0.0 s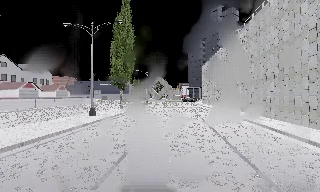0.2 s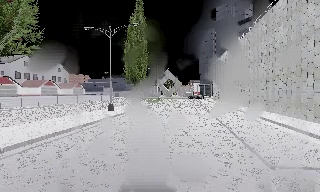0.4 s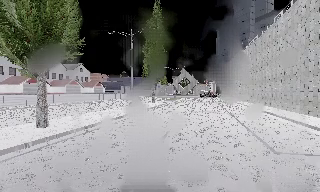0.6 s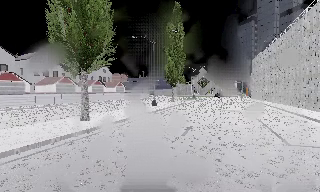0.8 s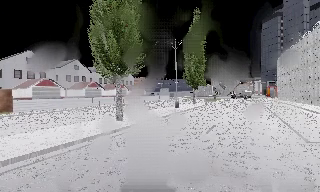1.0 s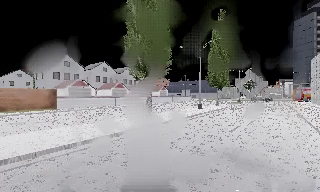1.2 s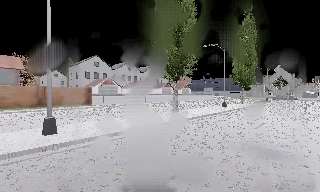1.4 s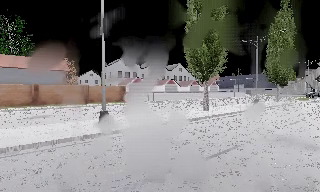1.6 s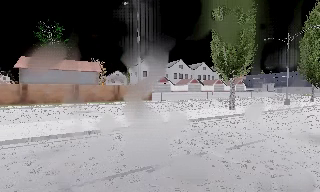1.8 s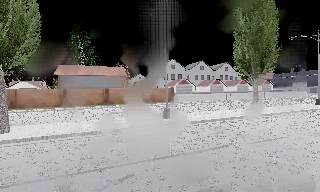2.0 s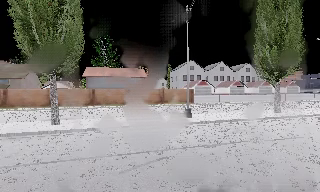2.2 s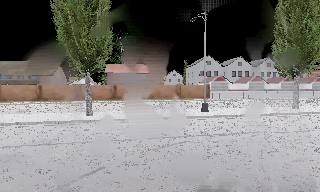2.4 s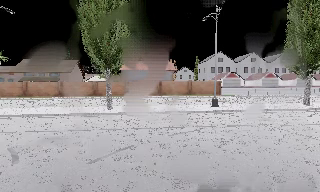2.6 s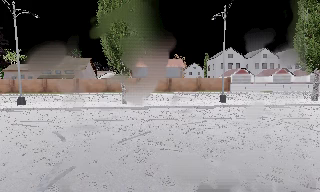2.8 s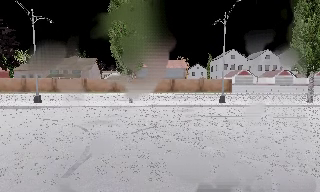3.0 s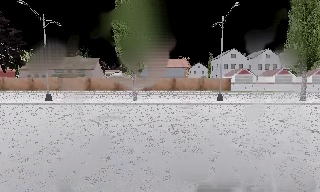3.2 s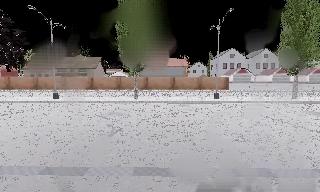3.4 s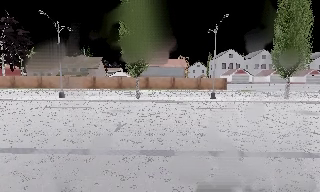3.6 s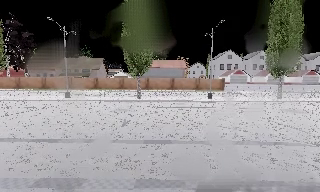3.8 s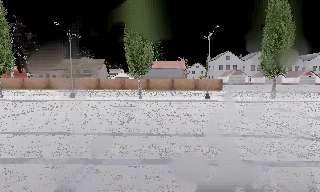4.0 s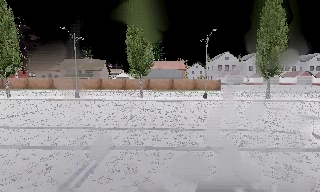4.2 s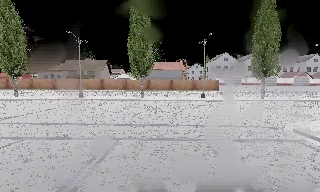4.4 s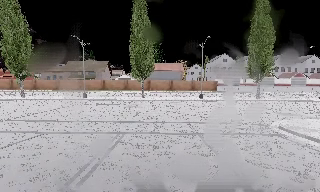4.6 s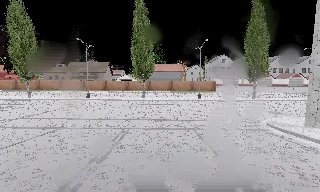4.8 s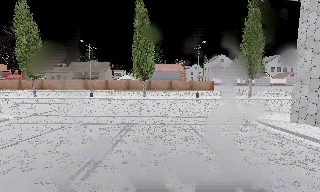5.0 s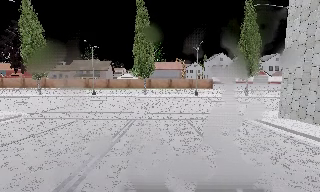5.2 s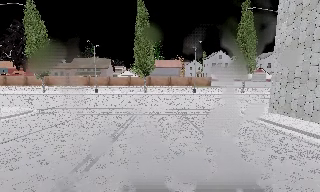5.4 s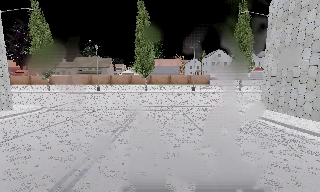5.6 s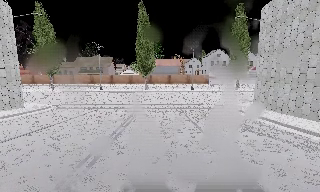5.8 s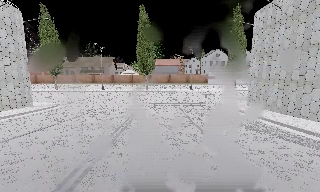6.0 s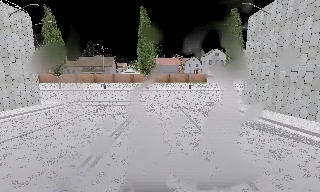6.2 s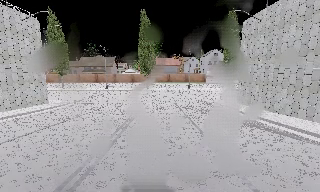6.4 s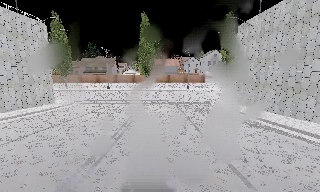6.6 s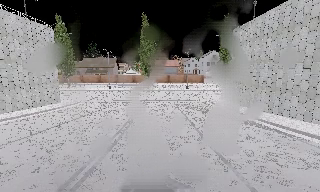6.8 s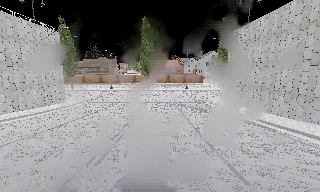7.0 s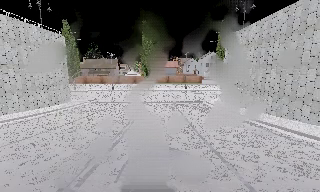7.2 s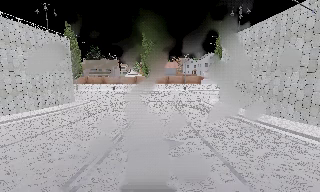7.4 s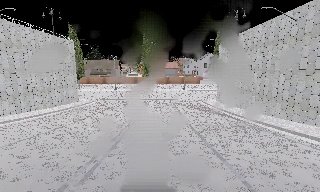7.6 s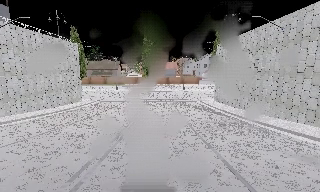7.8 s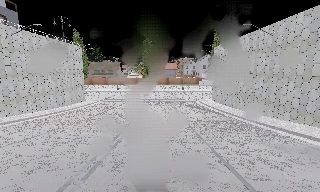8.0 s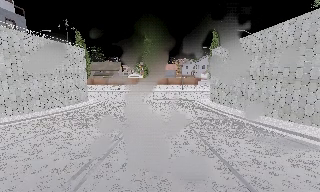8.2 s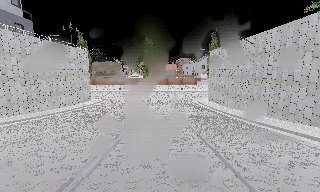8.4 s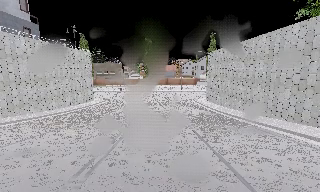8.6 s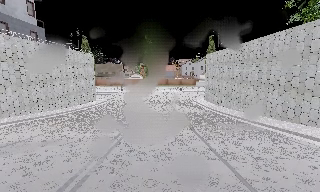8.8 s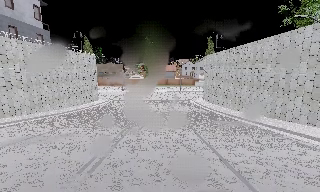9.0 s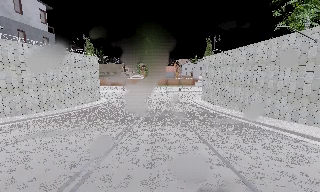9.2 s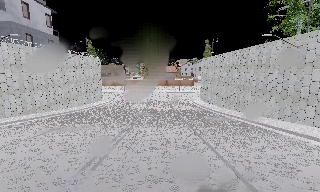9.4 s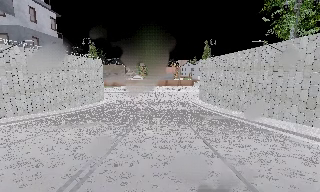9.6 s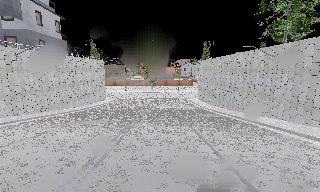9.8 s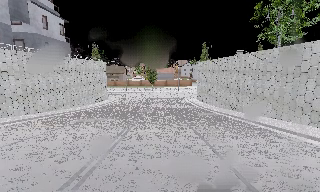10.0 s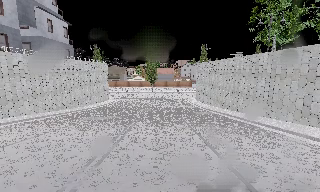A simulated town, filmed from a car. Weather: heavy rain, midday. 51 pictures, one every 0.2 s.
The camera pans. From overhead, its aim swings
counterclockwise.
The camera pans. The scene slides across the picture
to the right.
0.0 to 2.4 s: The scene slides to the right, as the camera pans about 75 degrees to its left. It travels backward, about 13 m.
2.4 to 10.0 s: The camera travels backward, about 40 m, so what stands in front gets smaller.
The film runs backward here.
